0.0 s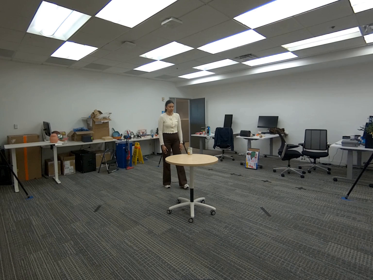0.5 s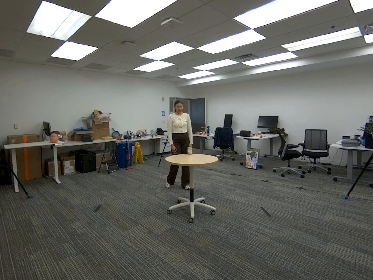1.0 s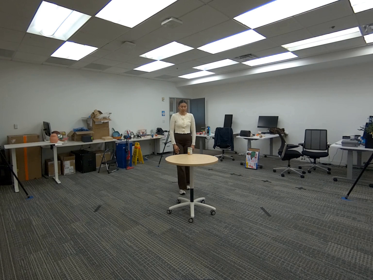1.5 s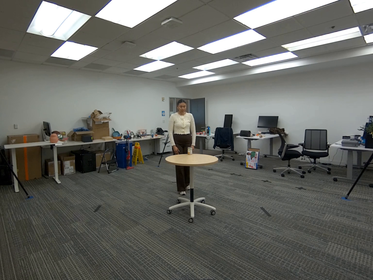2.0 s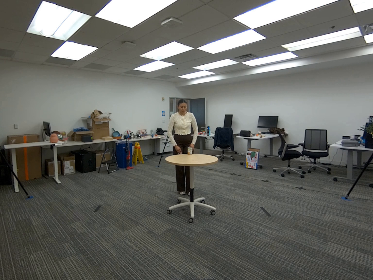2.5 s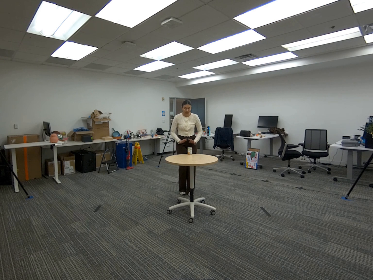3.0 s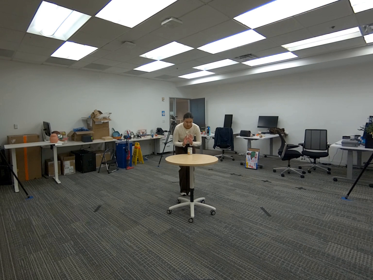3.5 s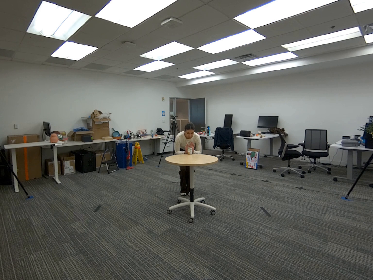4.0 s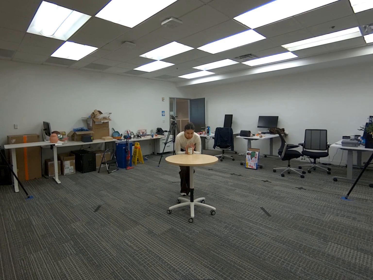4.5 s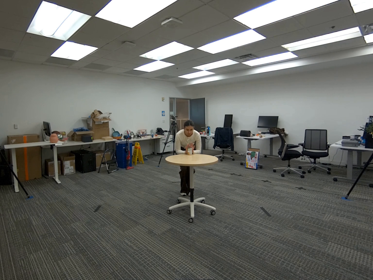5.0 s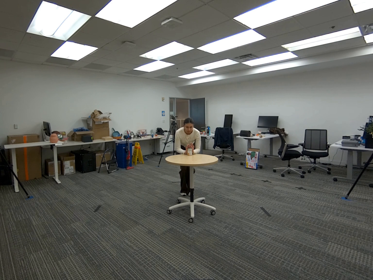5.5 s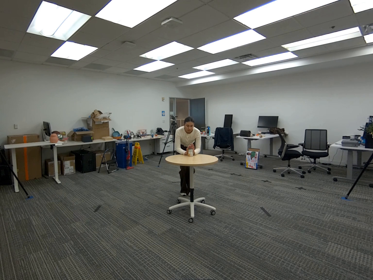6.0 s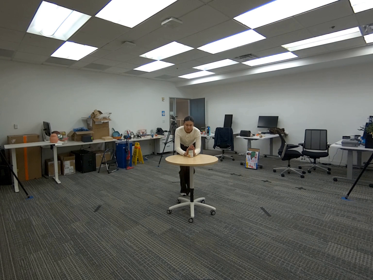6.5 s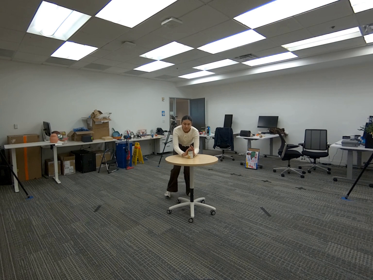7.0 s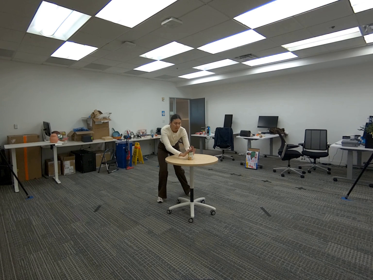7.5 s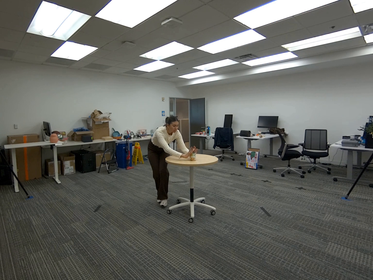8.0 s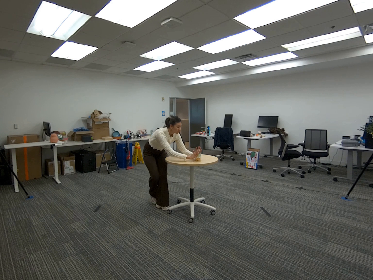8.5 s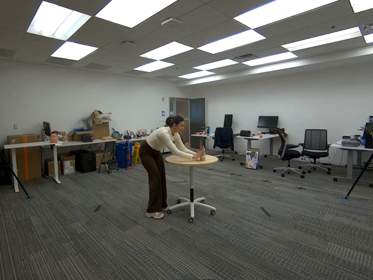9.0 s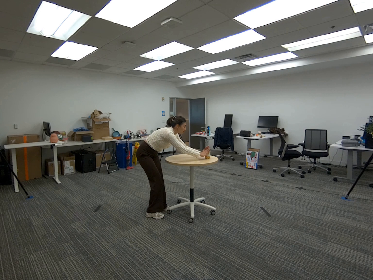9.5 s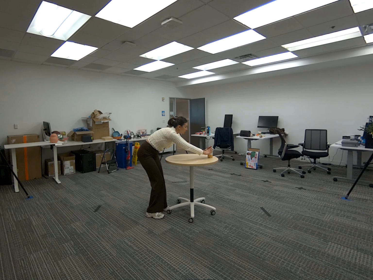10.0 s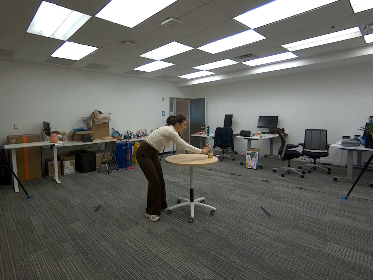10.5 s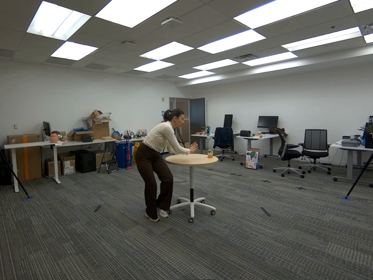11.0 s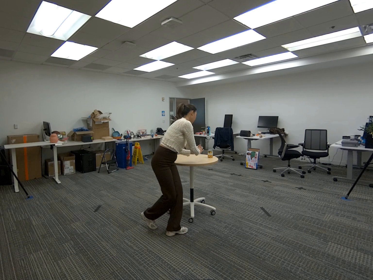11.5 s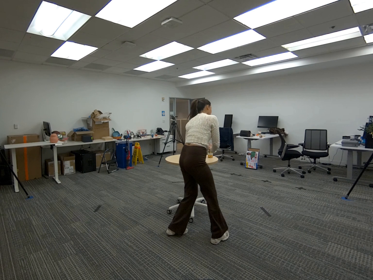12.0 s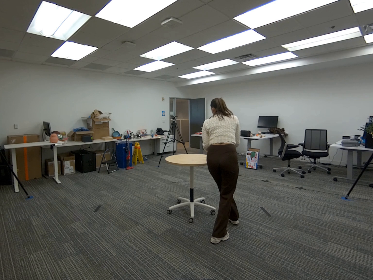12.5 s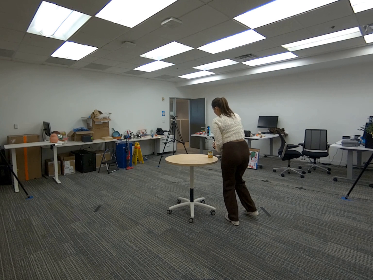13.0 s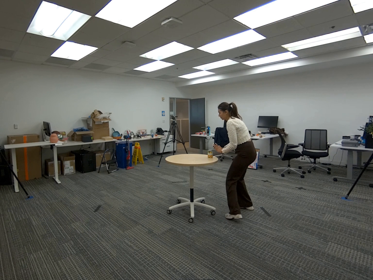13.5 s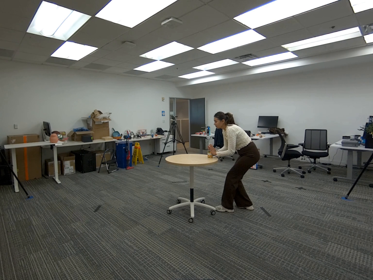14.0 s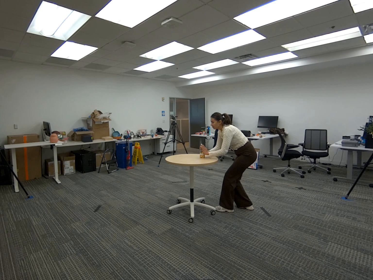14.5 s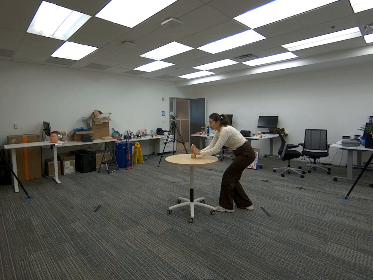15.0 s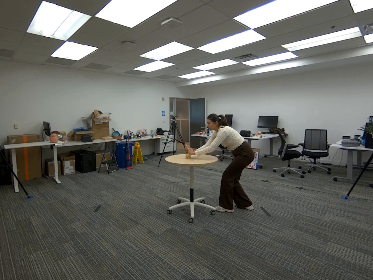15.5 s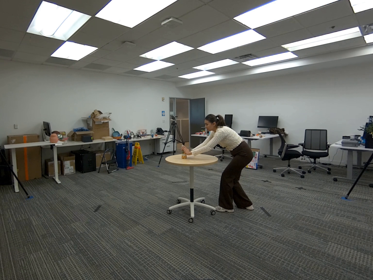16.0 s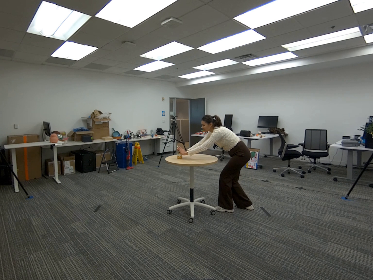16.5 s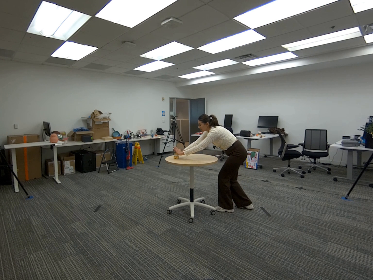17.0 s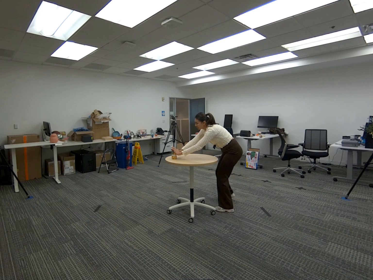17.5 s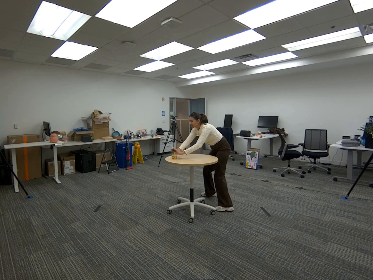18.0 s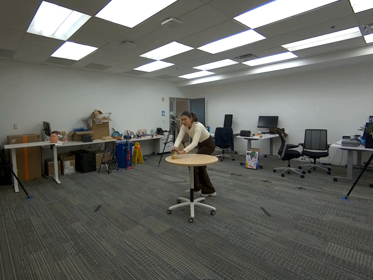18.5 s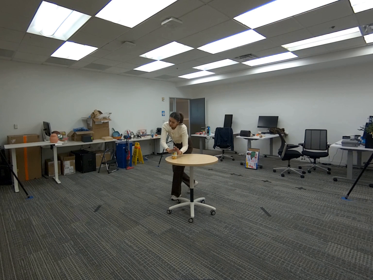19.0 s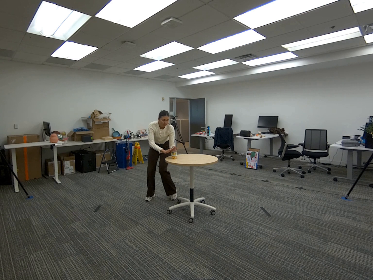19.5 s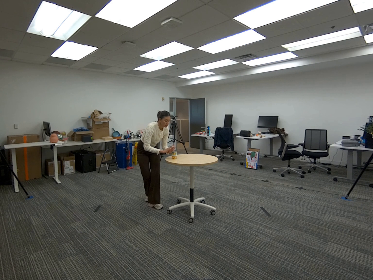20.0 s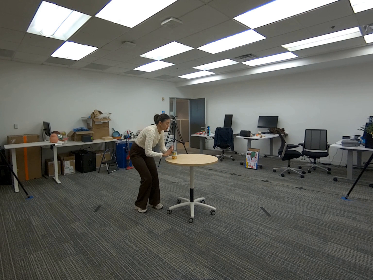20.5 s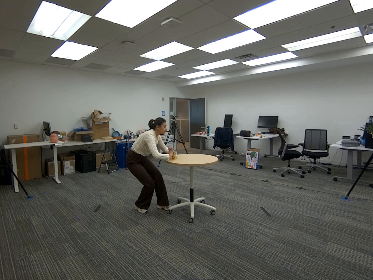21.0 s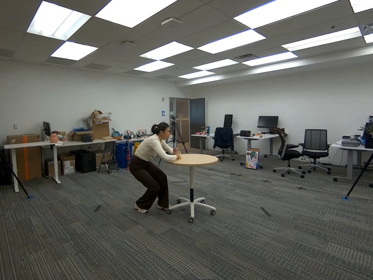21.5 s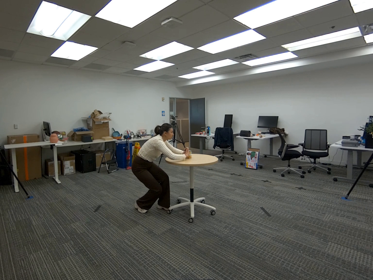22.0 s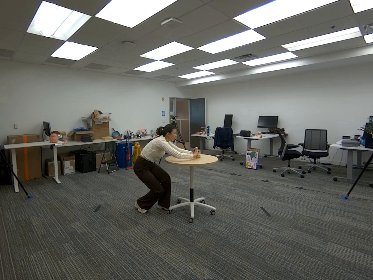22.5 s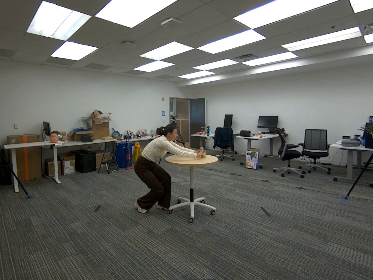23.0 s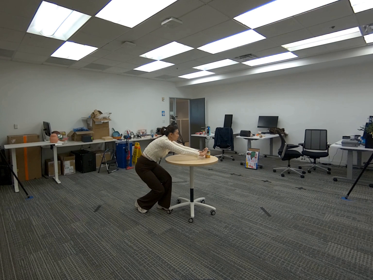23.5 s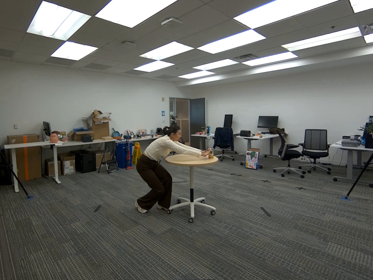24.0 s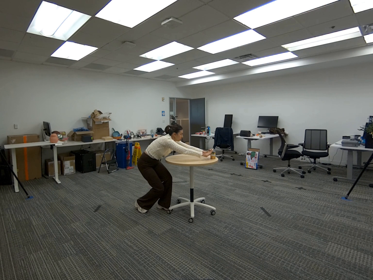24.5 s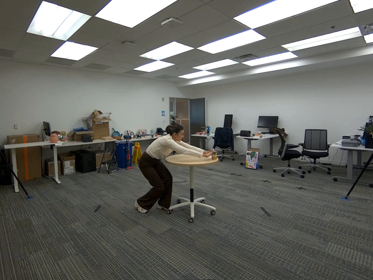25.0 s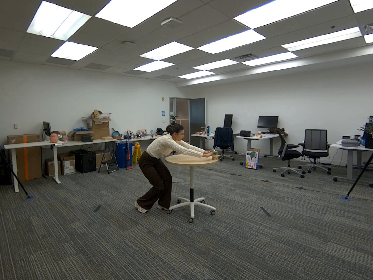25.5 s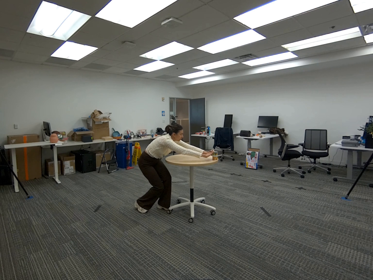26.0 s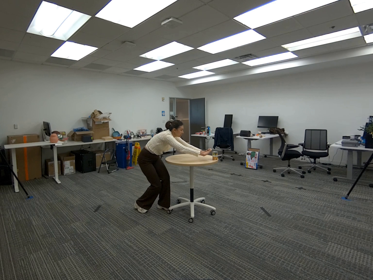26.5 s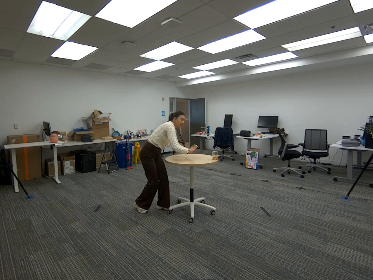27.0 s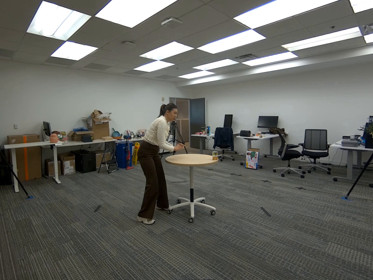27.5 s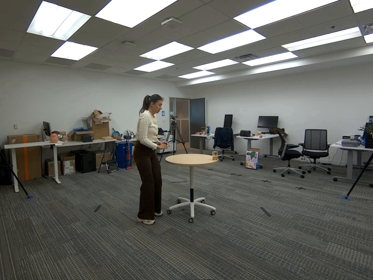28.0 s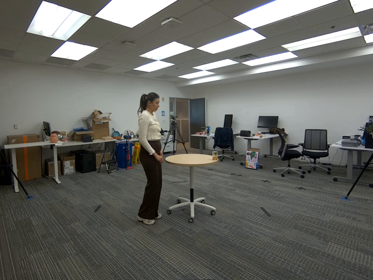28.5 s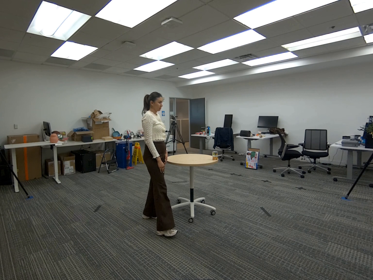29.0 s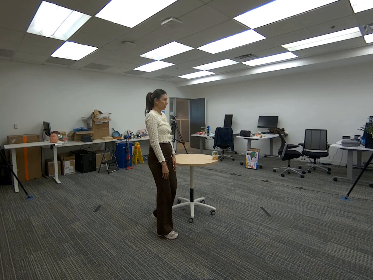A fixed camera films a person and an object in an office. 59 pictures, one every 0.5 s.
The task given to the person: Walk over to the corn can on the round table and push the corn can away using your palms. Continue to push the corn can away from you as you move around the table.
